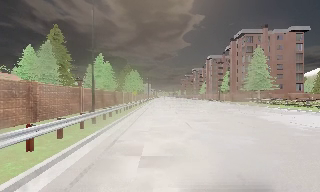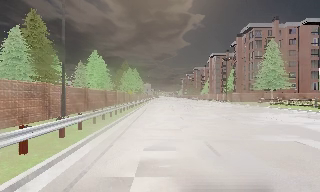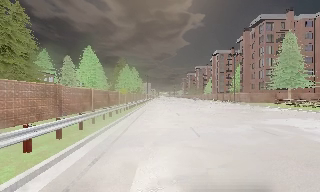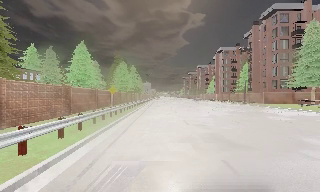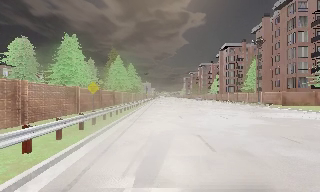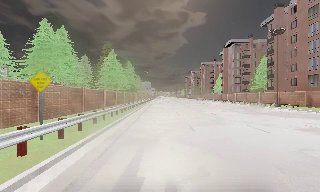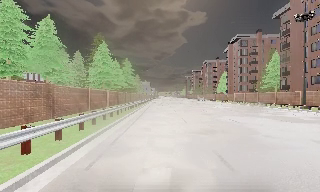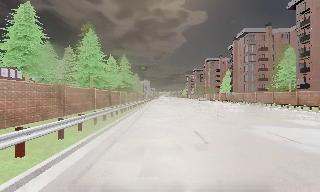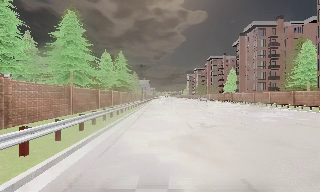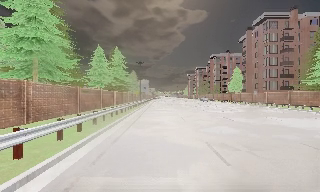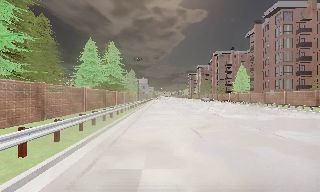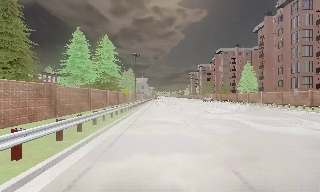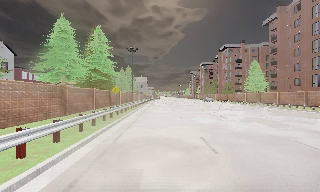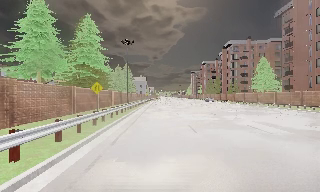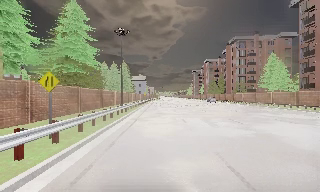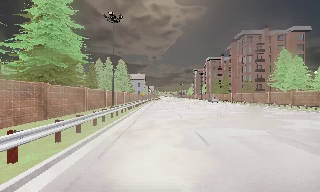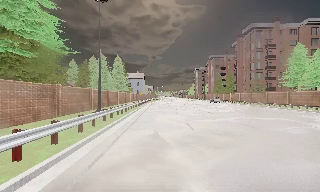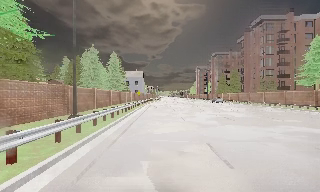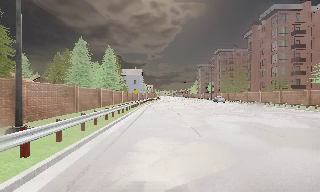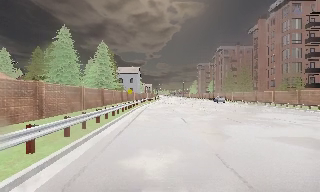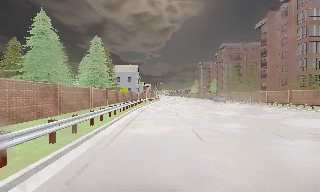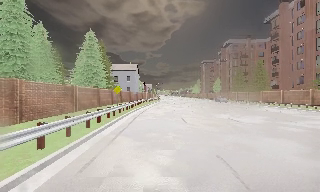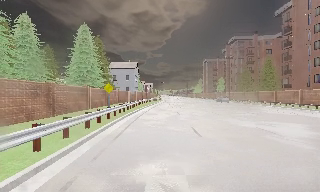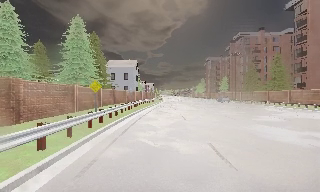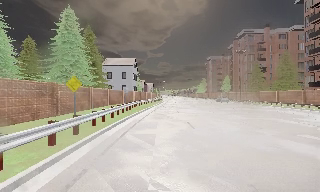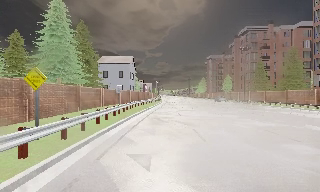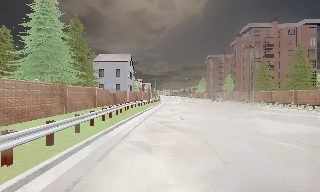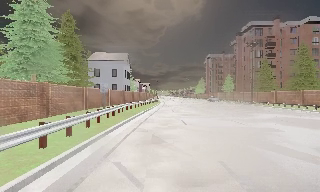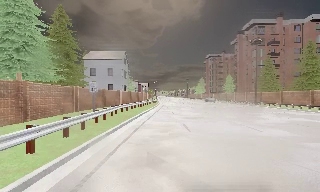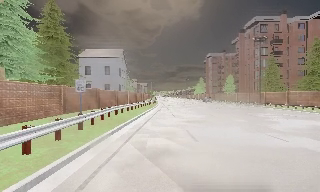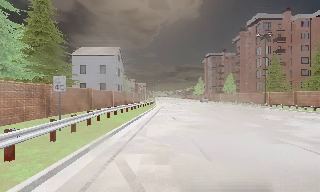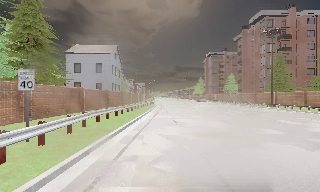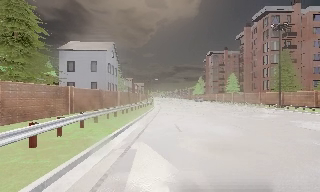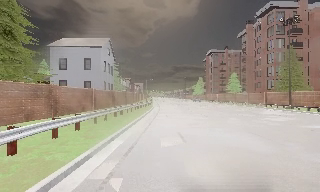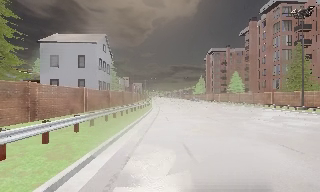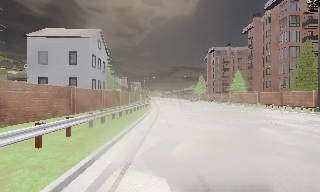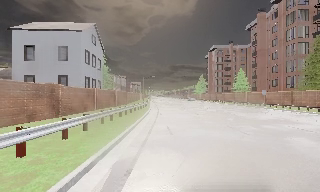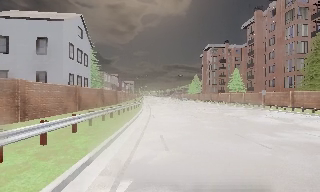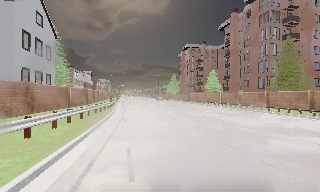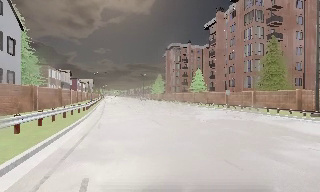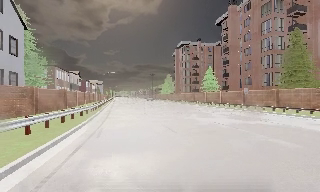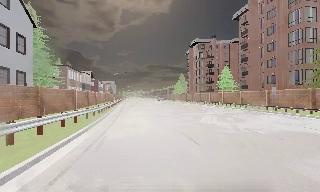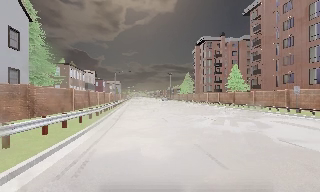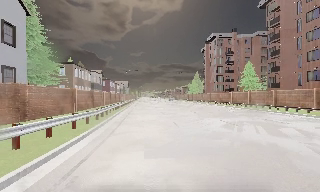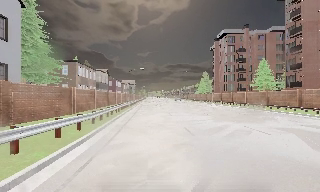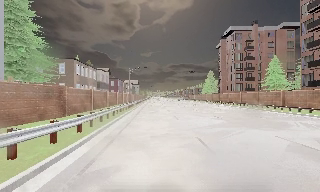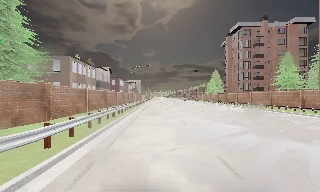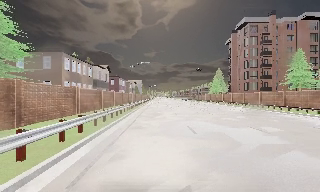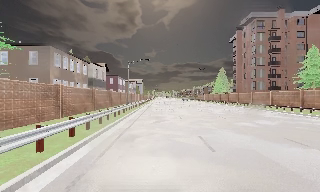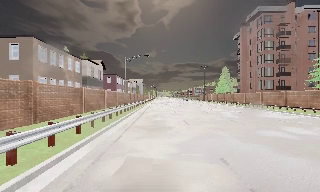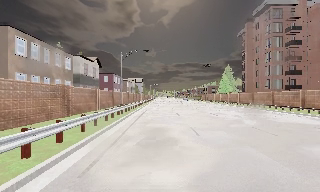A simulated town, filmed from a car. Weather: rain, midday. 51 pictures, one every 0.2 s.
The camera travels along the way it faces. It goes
forward.
0.0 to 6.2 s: The camera travels forward, about 115 m, so what stands in front looms larger. It loses speed.
6.2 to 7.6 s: The camera swings to its right by about 10 degrees, and the scene slides to the left. It travels forward, about 14 m, so what stands in front looms larger.
7.6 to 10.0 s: The scene slides to the right, as the camera pans about 15 degrees to its left. It travels forward, about 25 m, so what stands in front looms larger.
The film runs forward here.
